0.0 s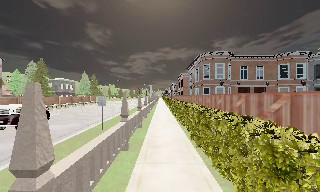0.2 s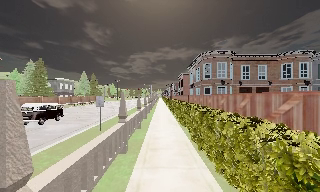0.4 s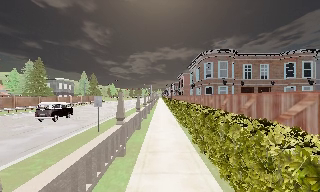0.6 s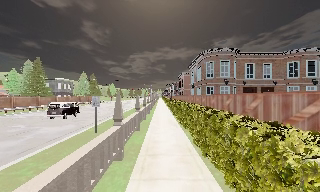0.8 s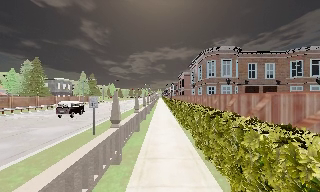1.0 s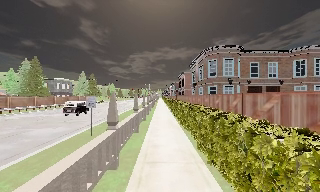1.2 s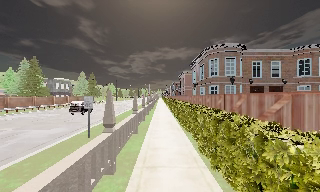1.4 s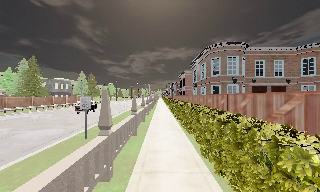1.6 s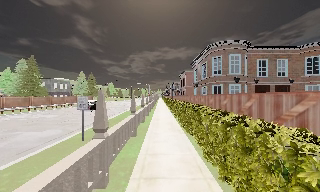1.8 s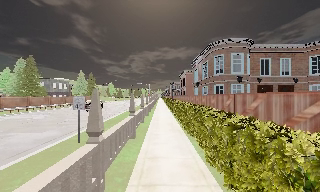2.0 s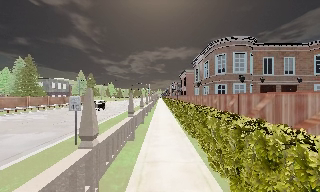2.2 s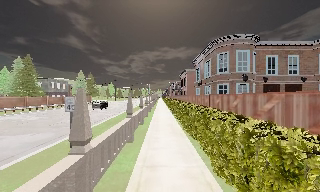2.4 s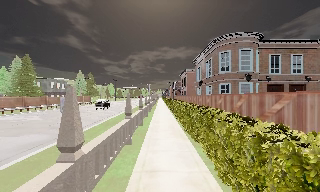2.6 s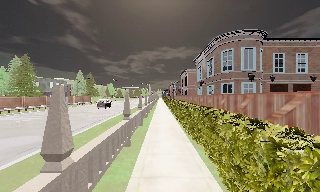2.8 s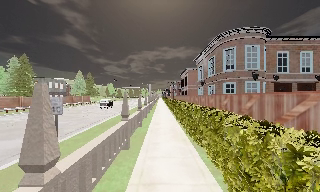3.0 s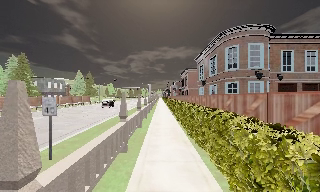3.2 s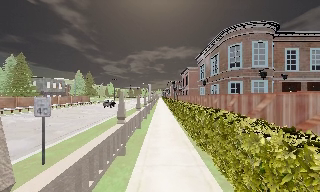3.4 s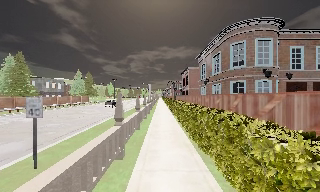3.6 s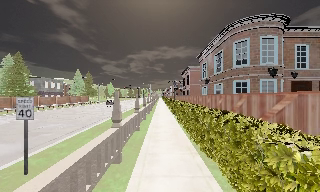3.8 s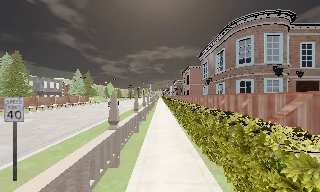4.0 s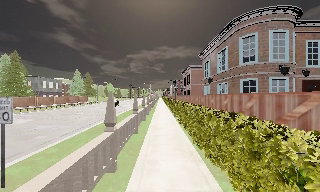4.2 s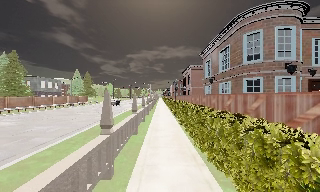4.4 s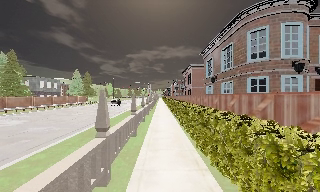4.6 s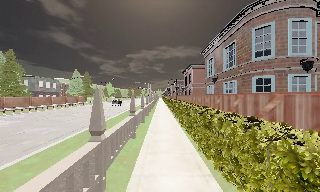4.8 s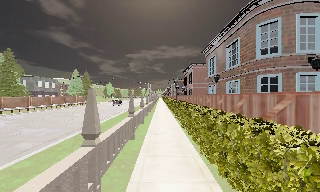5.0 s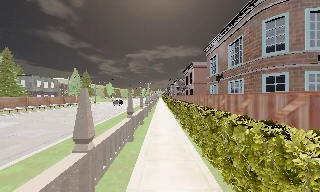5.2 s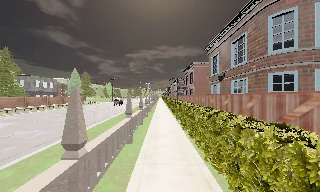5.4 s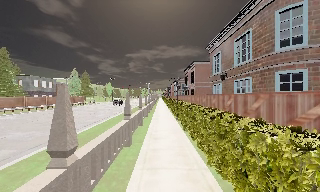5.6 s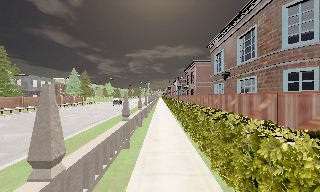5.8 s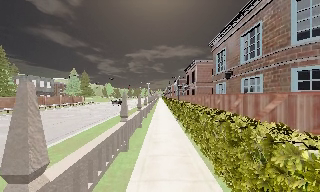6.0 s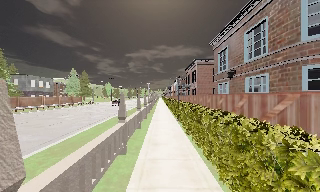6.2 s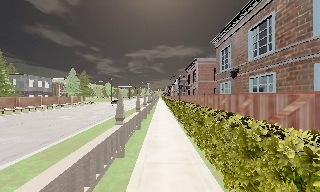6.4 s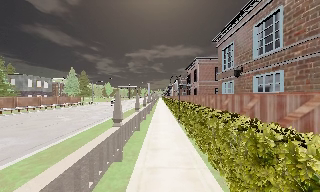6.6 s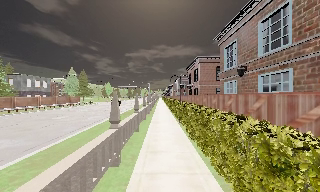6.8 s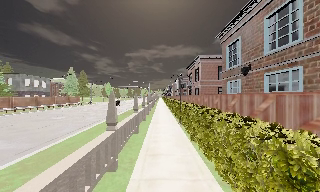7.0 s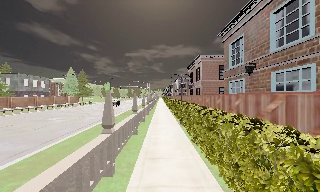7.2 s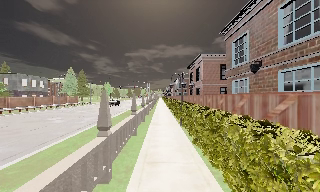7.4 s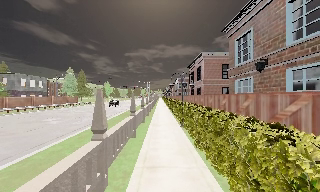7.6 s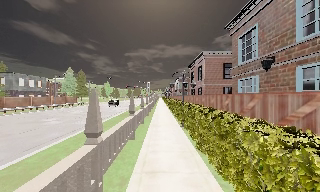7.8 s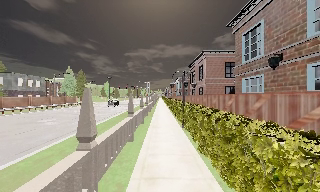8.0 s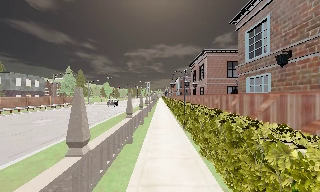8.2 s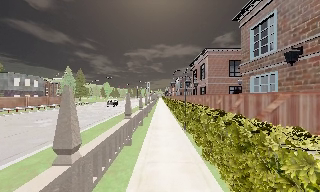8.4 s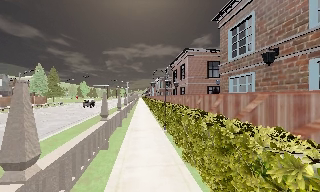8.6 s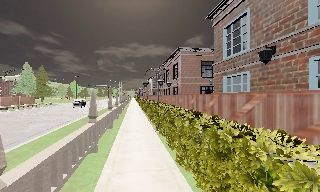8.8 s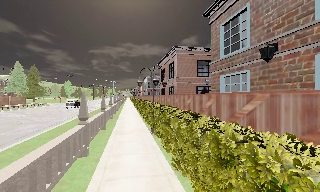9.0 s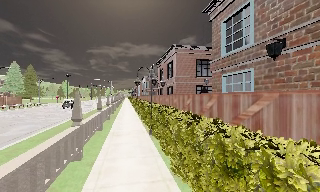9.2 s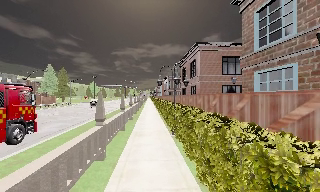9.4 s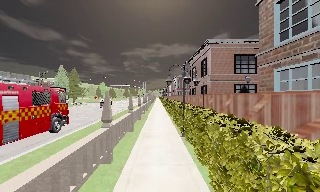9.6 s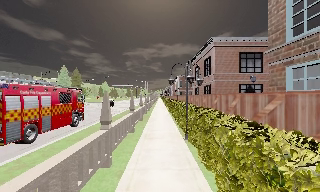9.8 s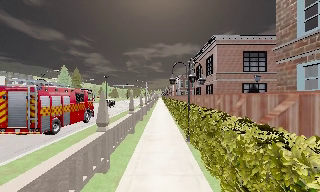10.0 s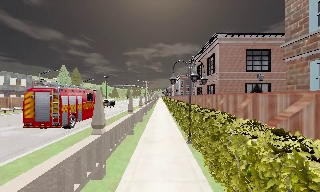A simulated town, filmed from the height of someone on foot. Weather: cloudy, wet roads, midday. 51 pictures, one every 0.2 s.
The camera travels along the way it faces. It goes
forward.
0.0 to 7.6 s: The camera travels forward, about 15 m, so what stands in front looms larger.
7.6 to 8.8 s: The camera pans to its right, which is clockwise from overhead, by about 10 degrees. It travels forward, about 2.5 m, so what stands in front looms larger.
8.8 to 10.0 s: The scene slides to the right, as the camera pans about 10 degrees to its left. It travels forward, about 2.5 m, so what stands in front looms larger.
The film runs forward here.
